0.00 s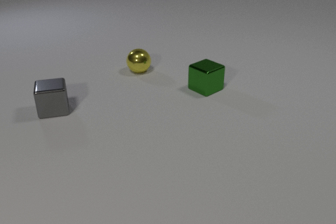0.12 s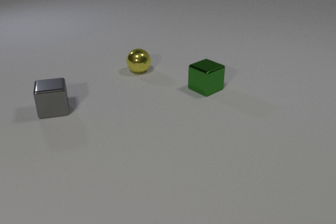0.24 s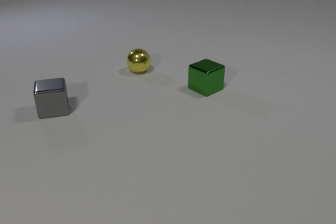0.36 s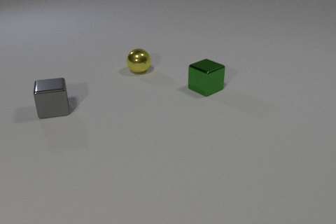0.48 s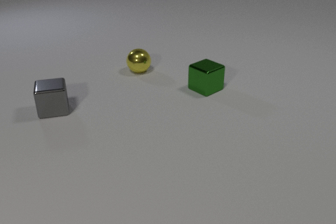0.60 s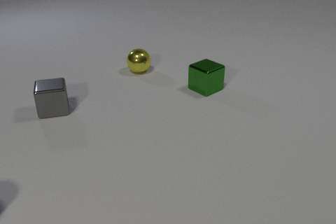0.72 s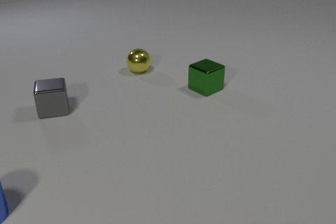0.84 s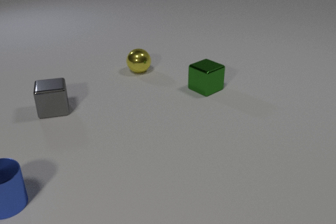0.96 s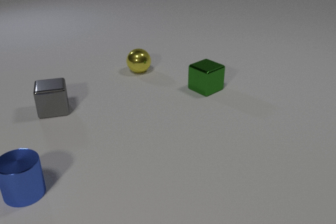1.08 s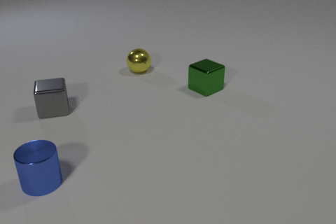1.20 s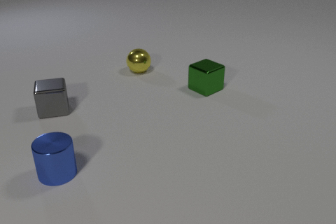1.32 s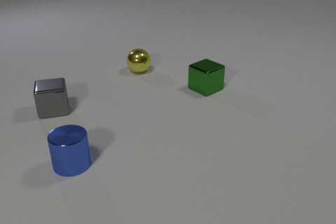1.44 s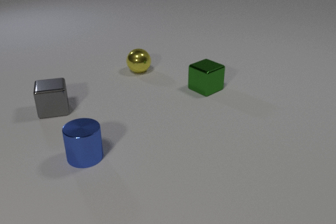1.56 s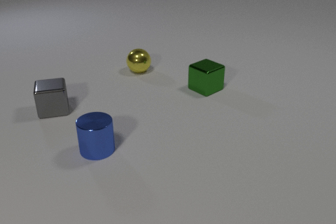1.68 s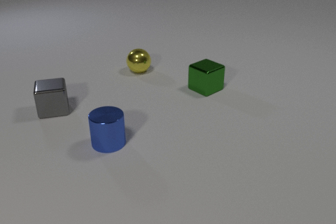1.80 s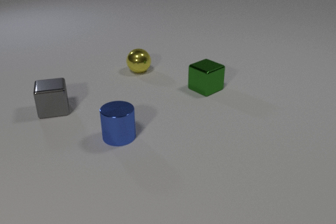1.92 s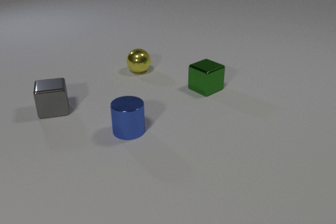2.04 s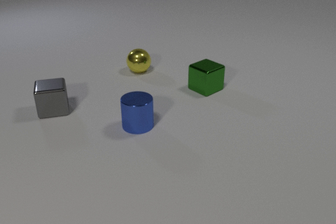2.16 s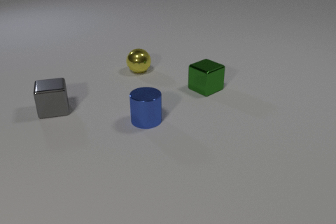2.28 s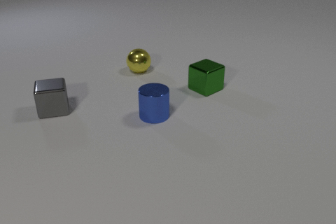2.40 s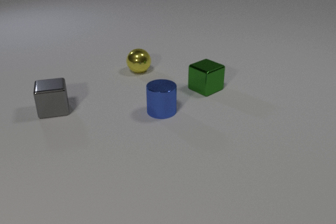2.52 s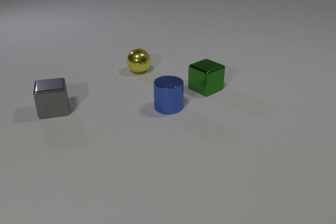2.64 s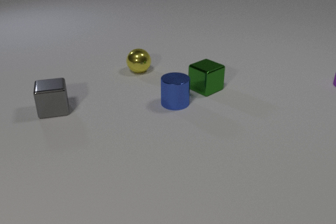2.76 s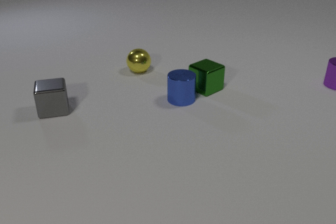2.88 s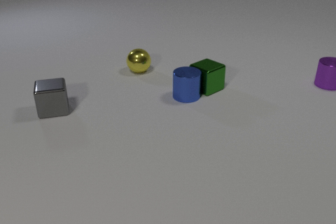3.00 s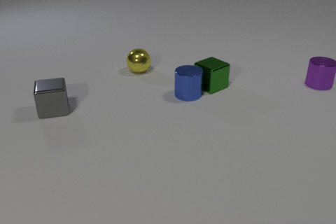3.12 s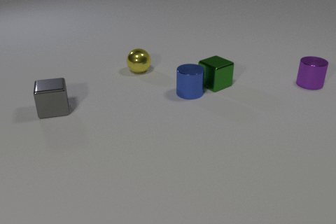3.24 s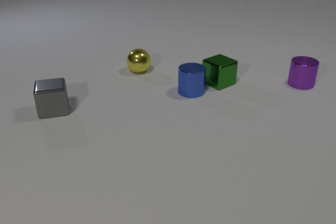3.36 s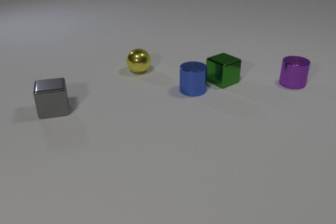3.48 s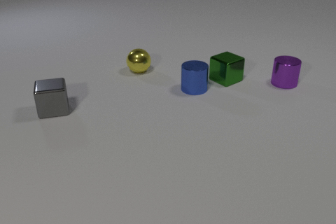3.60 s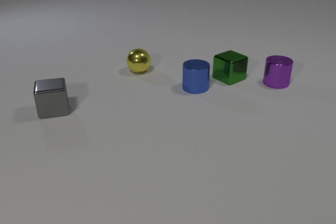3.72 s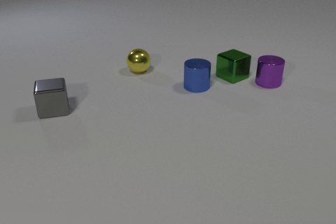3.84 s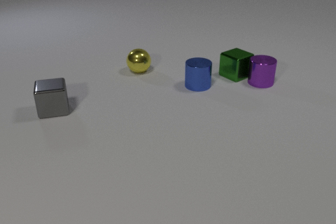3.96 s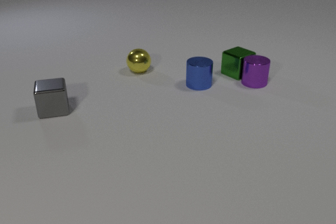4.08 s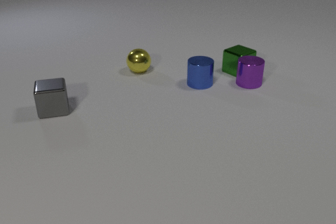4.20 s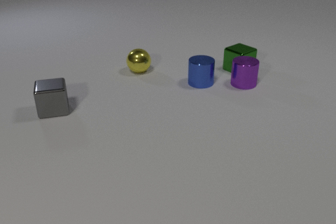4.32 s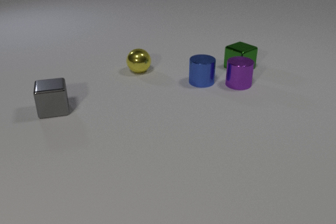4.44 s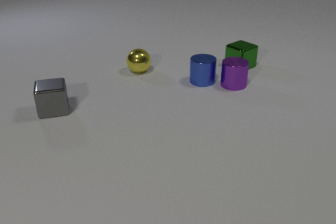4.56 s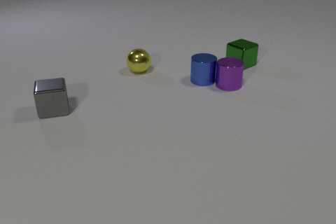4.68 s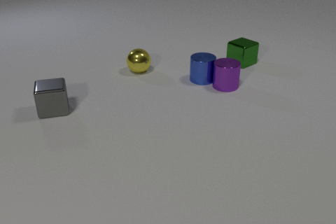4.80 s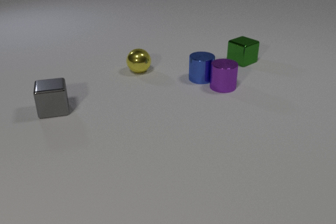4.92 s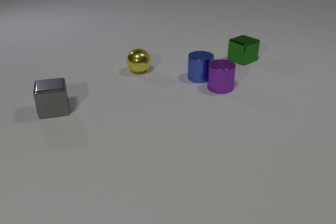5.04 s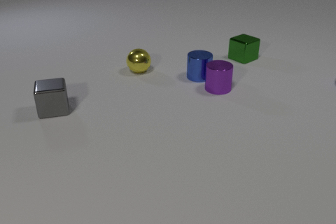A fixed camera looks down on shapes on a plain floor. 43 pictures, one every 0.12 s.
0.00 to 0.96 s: The blue metal cylinder comes in at the left edge, slides to the right and away from the camera.
0.96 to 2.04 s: The blue metal cylinder slides to the right and away from the camera.
2.04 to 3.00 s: The blue metal cylinder slides away from the camera and to the right. The green metal cube slides away from the camera. The purple metal cylinder comes in at the right edge, slides to the left. The blue metal cylinder and the green metal cube collide.
3.00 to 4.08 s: The blue metal cylinder slides away from the camera and to the right. The green metal cube slides away from the camera and to the right. The purple metal cylinder slides to the left. The green metal cube and the purple metal cylinder collide.
4.08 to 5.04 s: The blue metal cylinder slides away from the camera. The green metal cube slides away from the camera. The purple metal cylinder slides to the left and toward the camera. The blue metal cylinder and the purple metal cylinder collide.
How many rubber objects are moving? 0.
What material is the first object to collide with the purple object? metal.
Are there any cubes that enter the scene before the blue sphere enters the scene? no.
